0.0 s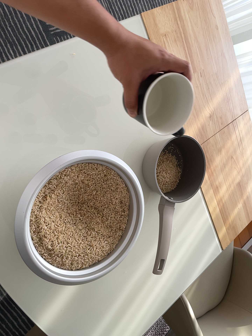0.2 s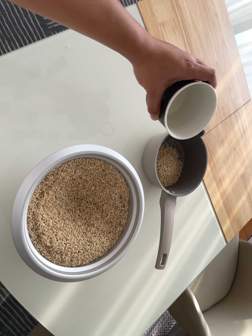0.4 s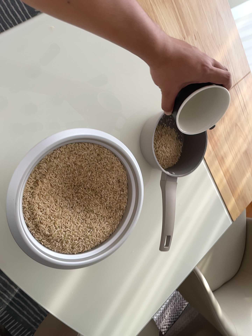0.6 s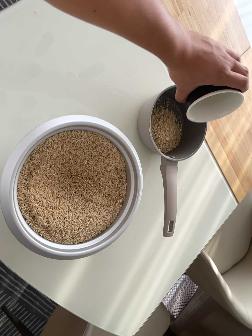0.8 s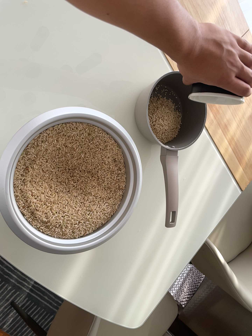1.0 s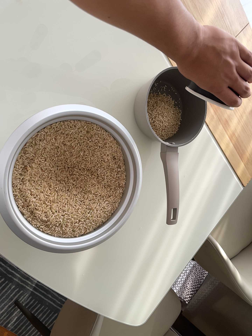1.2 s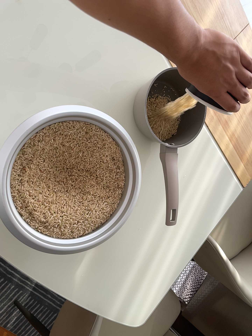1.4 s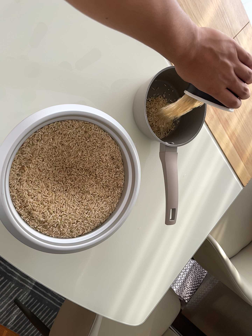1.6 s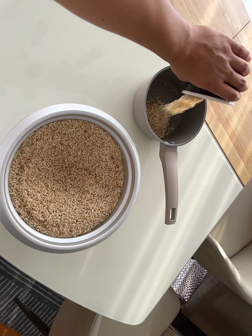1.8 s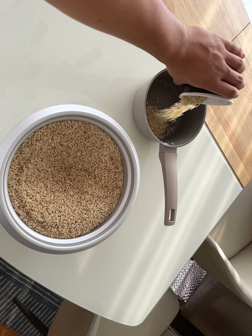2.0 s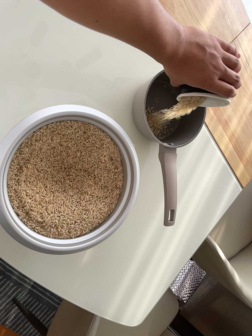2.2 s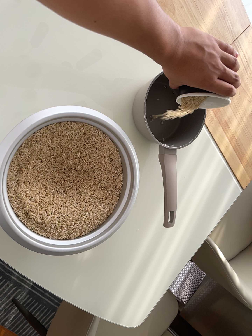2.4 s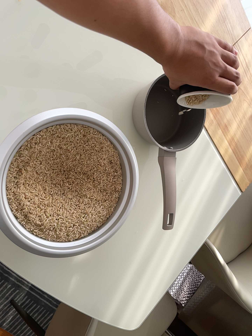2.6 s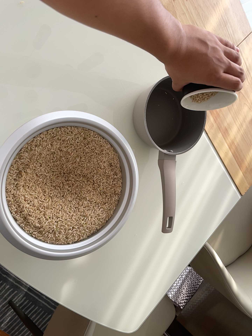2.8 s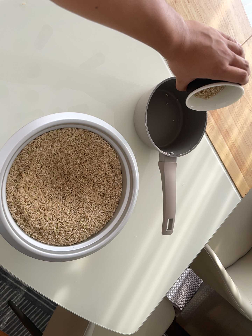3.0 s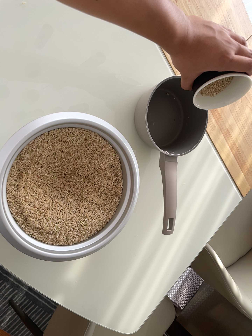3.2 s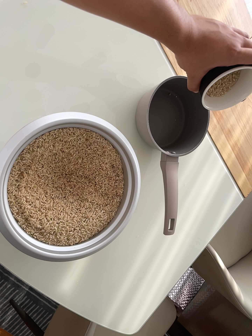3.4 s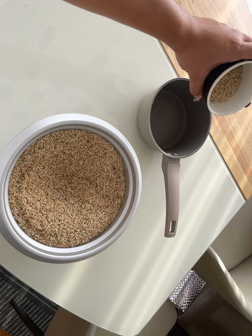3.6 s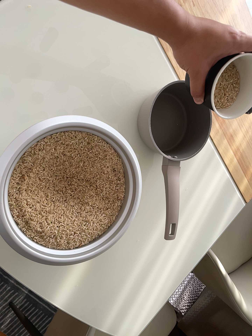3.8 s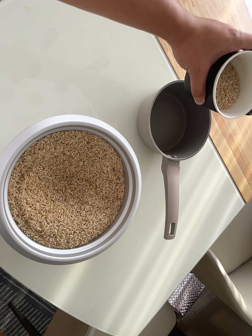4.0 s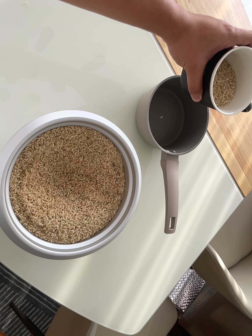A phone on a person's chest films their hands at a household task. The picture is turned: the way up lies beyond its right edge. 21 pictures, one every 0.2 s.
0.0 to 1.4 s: The camera travels to its right and forward, about 9 cm. Its aim tips toward the bottom of its view by about 10 degrees, and the scene shifts upward. It rolls about its line of sight by about 10 degrees, and the scene rotates counterclockwise.
1.4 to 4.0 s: The camera shifts only a little, or ends up much as it began.
The film runs backward here.
